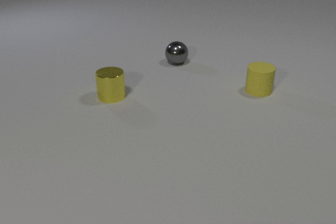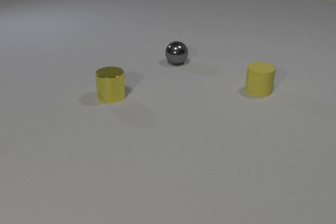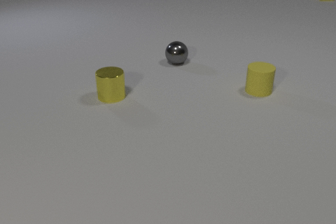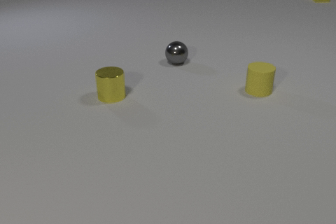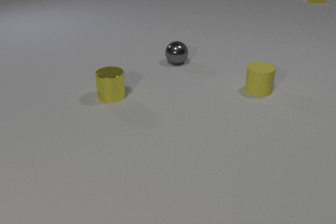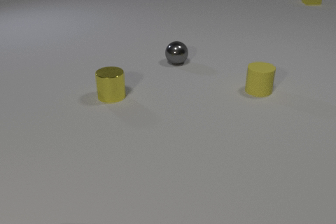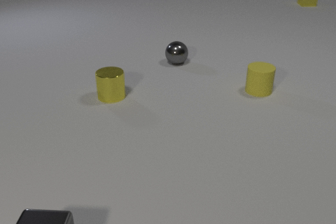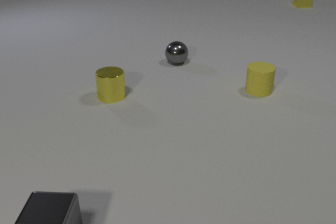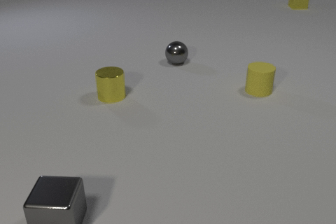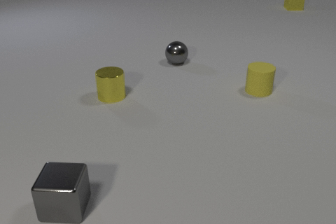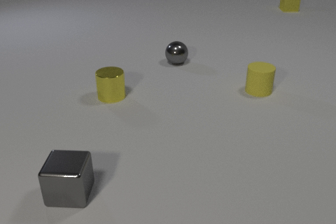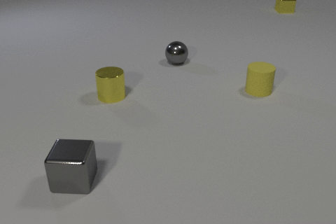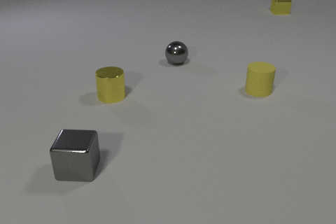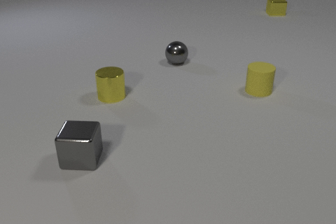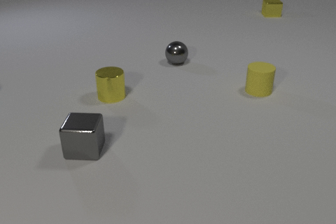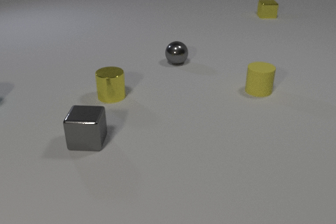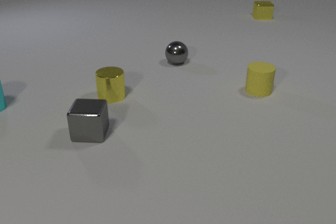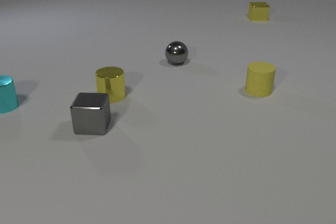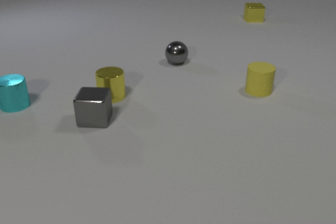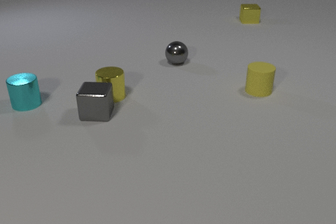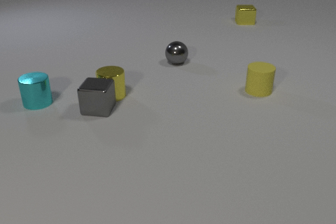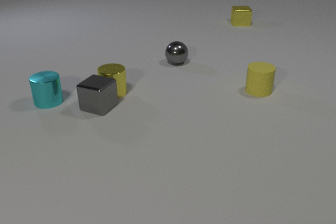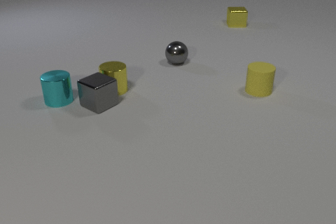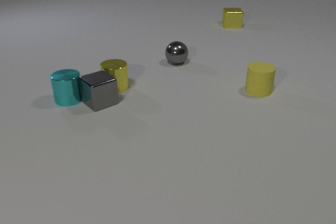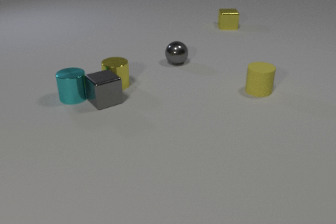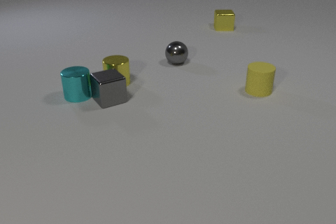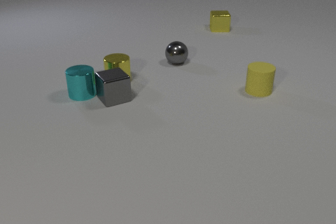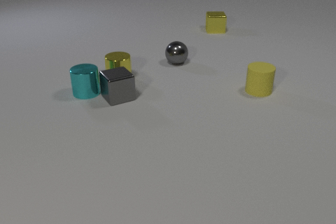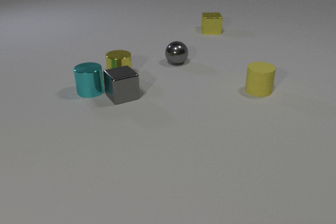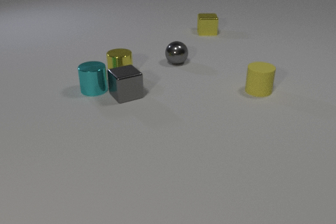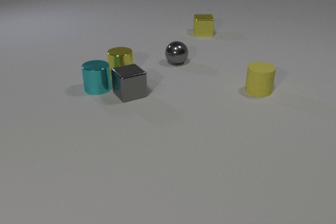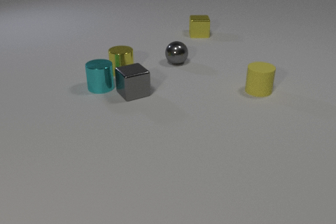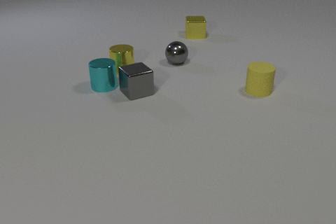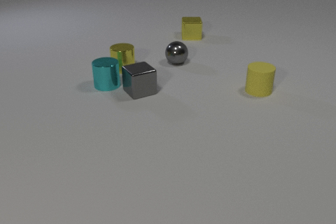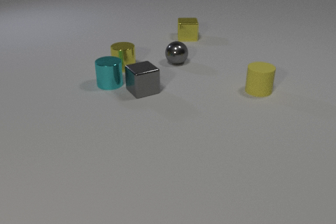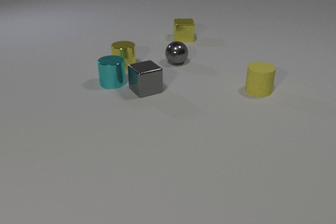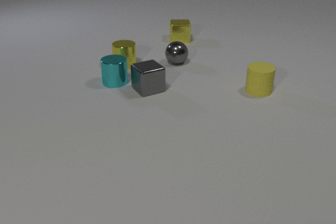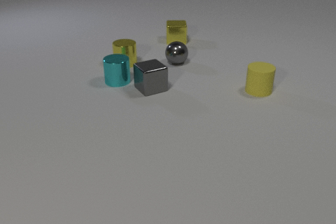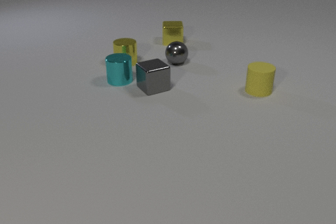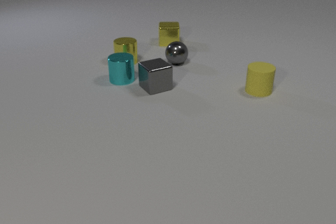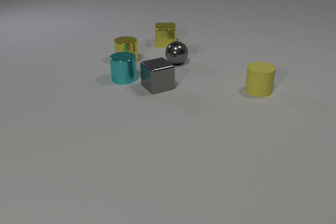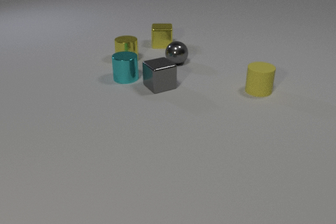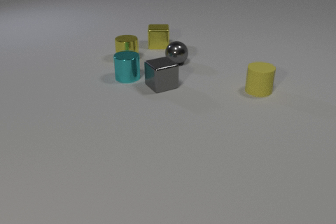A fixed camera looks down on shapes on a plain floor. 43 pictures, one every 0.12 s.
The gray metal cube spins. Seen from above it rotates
clockwise.
The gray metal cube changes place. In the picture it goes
away from the camera.
0.00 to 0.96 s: The gray metal cube comes in at the bottom edge, slides away from the camera. The yellow metal cube slides toward the camera and to the left.
0.96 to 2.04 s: The gray metal cube slides away from the camera. The cyan metal cylinder comes in at the left edge, slides to the right. The yellow metal cube slides toward the camera and to the left.
2.04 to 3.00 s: The gray metal cube slides away from the camera, spins so that its near face slides to the left, clockwise seen from above. The yellow metal cylinder slides away from the camera. The cyan metal cylinder slides to the right. The yellow metal cube slides toward the camera and to the left. The gray metal cube and the yellow metal cylinder collide. The gray metal cube and the cyan metal cylinder collide.
3.00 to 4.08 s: The gray metal cube slides to the right and away from the camera. The yellow metal cylinder slides away from the camera. The cyan metal cylinder slides to the right and away from the camera. The yellow metal cube slides to the left and toward the camera.
4.08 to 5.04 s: The gray metal cube slides to the right and away from the camera. The yellow metal cylinder slides away from the camera. The cyan metal cylinder slides to the right and away from the camera. The yellow metal cube slides to the left and toward the camera.
What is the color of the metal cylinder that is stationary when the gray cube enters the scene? yellow.
Are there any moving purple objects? no.
What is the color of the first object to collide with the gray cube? yellow.
